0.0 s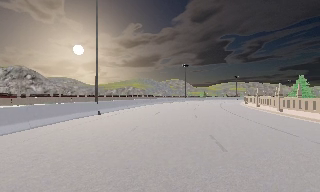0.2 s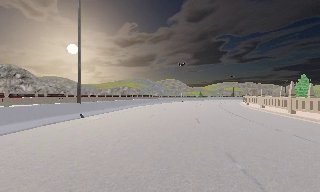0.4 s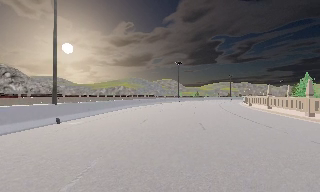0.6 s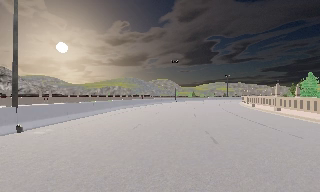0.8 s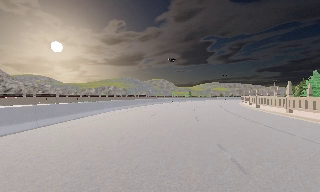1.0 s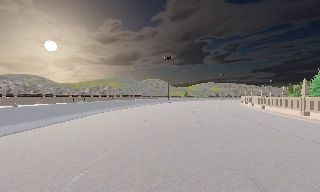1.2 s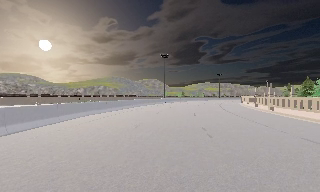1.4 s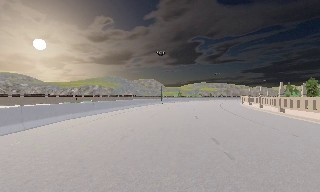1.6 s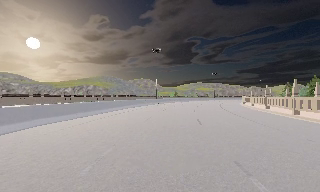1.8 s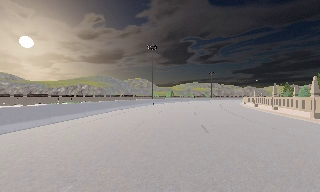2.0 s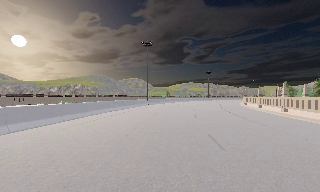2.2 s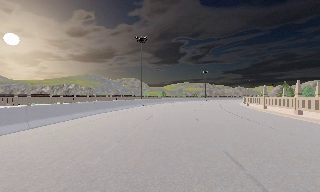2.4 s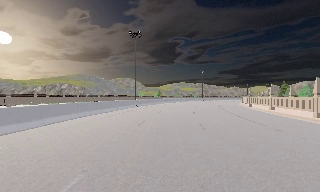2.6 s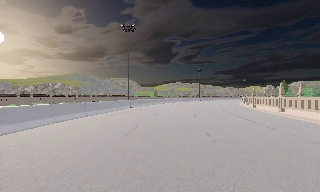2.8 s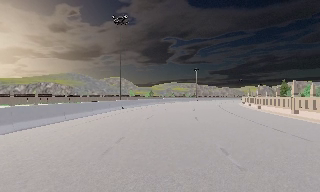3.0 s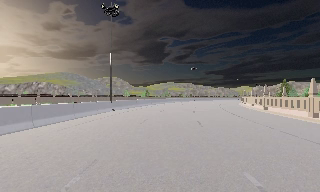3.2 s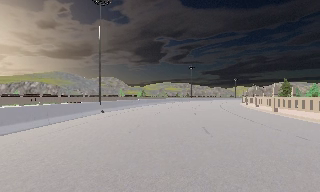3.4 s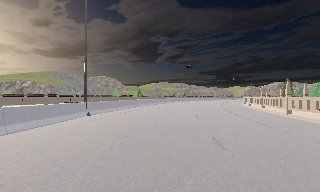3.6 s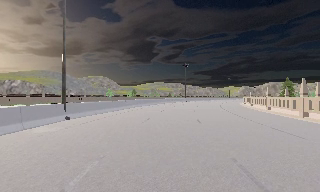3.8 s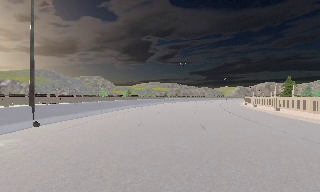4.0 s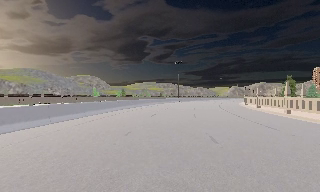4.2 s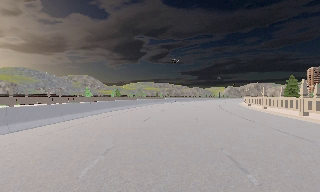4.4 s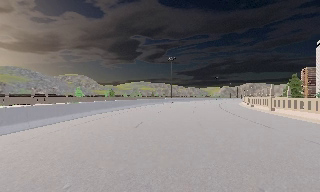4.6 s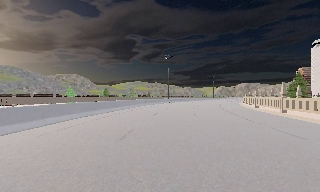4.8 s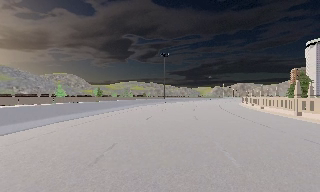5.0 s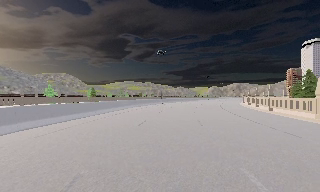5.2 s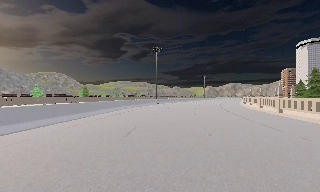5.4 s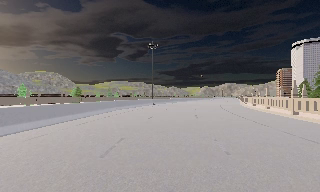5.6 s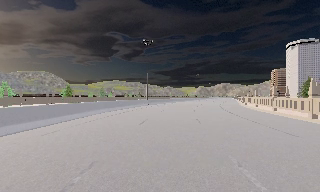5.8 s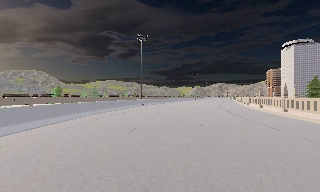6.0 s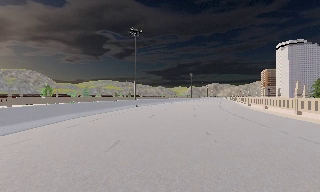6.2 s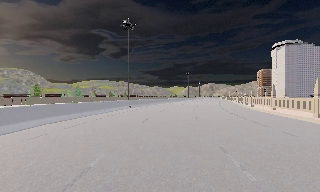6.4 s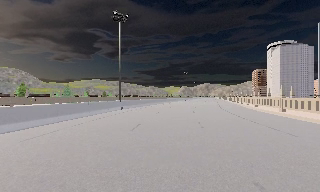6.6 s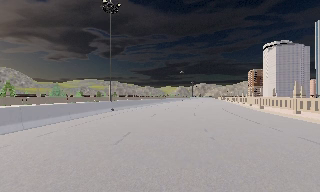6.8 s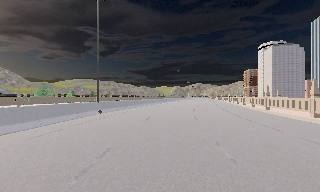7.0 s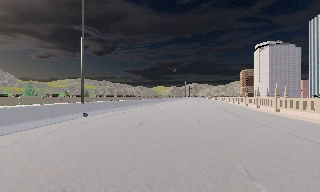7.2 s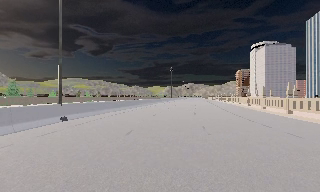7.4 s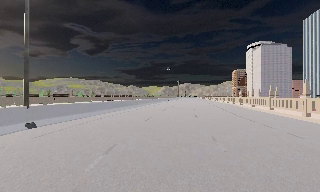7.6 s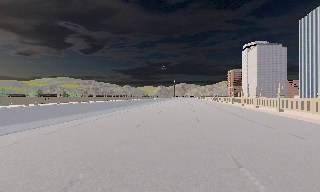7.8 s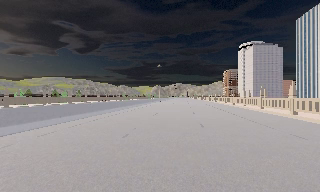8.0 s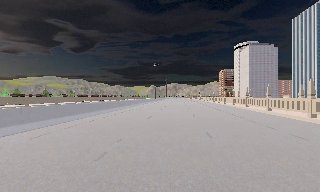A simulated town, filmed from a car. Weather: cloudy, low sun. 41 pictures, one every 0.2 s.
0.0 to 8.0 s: The scene slides to the left, as the camera pans about 55 degrees to its right. It travels forward, about 90 m.
The film runs forward here.
